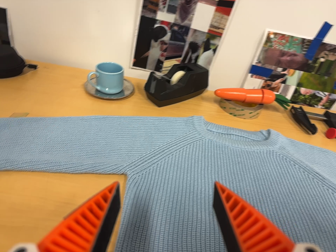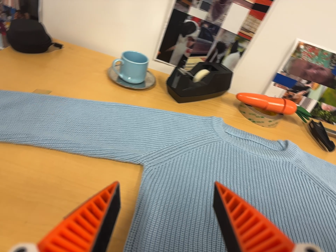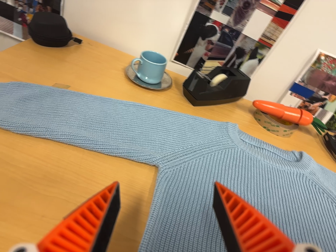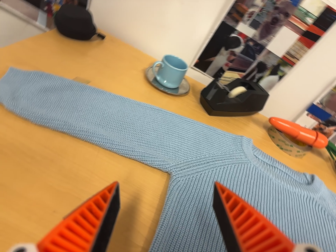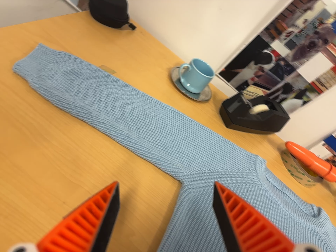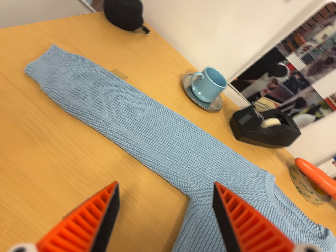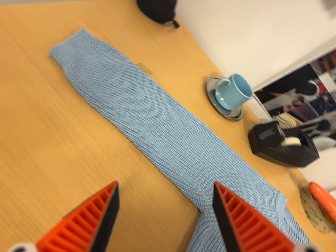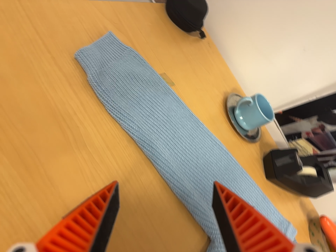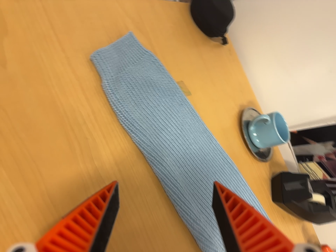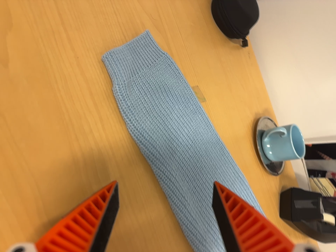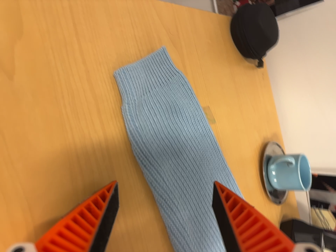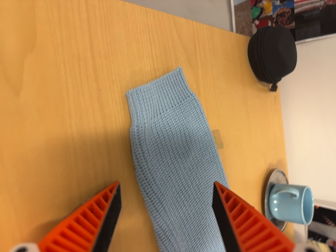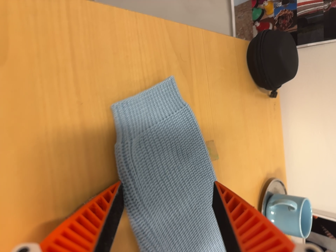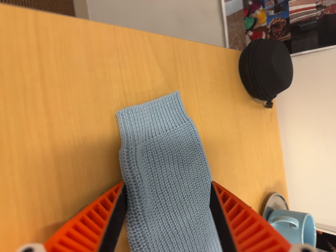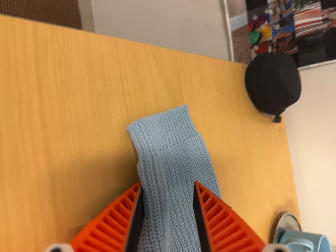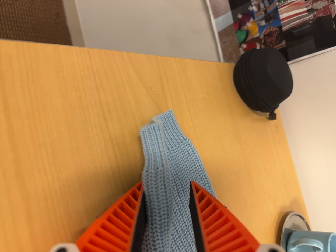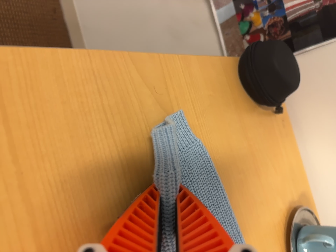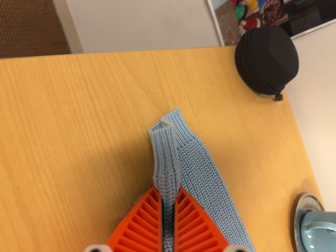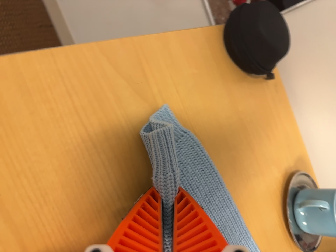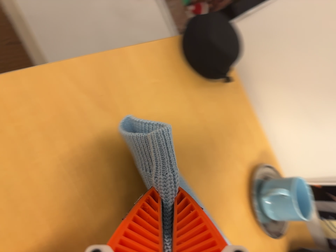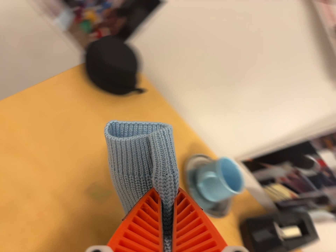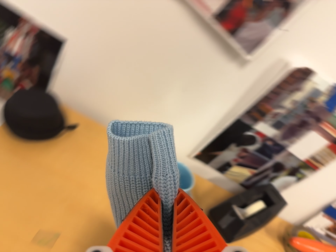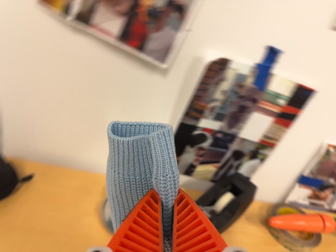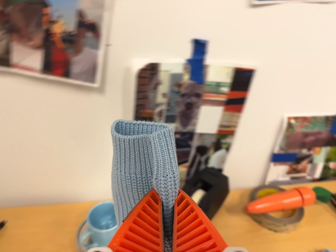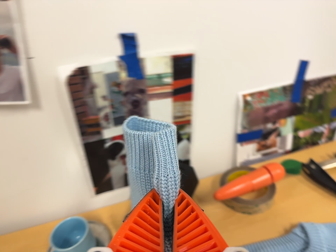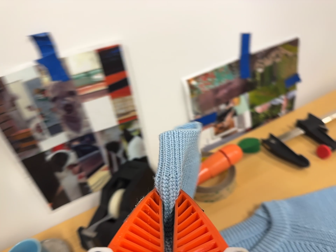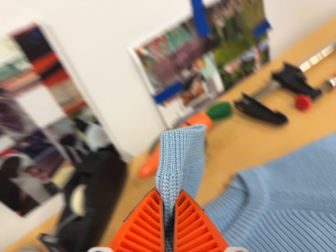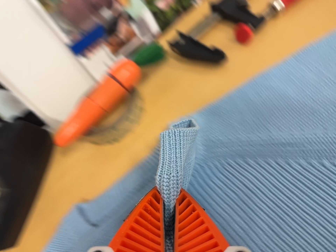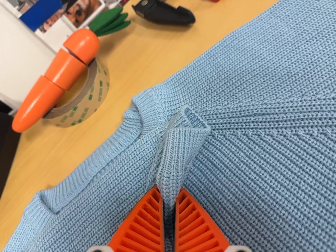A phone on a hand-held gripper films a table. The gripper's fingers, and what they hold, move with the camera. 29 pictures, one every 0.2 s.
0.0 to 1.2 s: The camera travels to its left and toward the top of its view, about 16 cm, so close, fixed things drift to the right. It rolls about its line of sight by about 40 degrees, and the scene rotates clockwise.
1.2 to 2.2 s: The camera travels toward the top of its view, forward and to its left, about 18 cm, so close, fixed things drift downward. It rolls about its line of sight by about 30 degrees, and the scene rotates clockwise.
2.2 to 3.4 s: The camera travels forward, to its right and toward the top of its view, about 9 cm, so what stands in front looms larger. It rolls about its line of sight by about 10 degrees, and the scene rotates counterclockwise.
3.4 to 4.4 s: The camera swings to its right by about 15 degrees, and the scene slides to the left. It travels to its right, about 30 cm, so close, fixed things drift to the left. It rolls about its line of sight by about 60 degrees, and the scene rotates counterclockwise.
4.4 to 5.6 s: The camera travels to its right and forward, about 50 cm, so close, fixed things drift to the left. Its aim tips toward the bottom of its view by about 25 degrees, and the scene shifts upward. It rolls about its line of sight by about 55 degrees, and the scene rotates counterclockwise.
The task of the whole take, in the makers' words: left arm across.
The film runs forward here.
